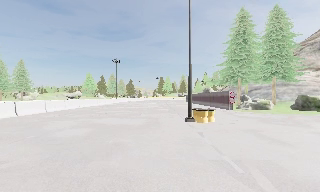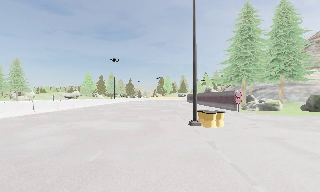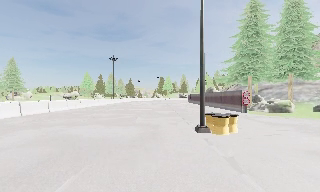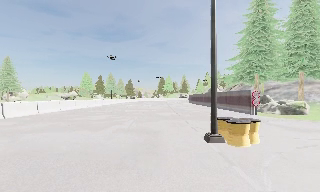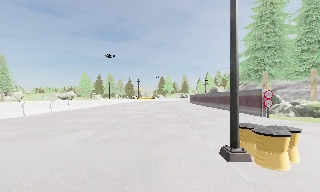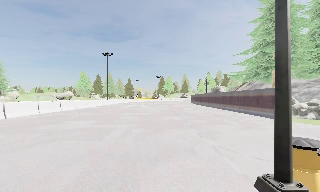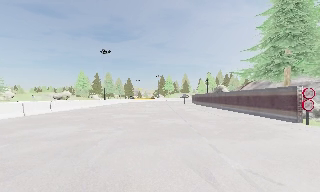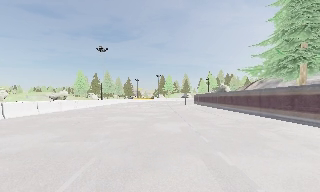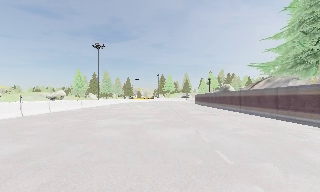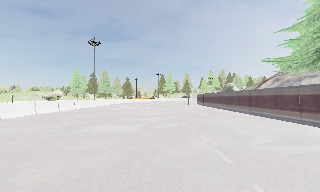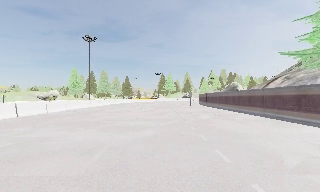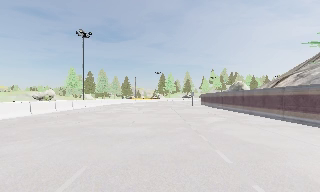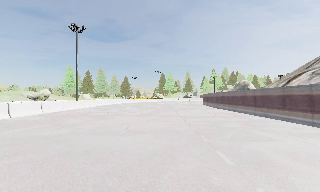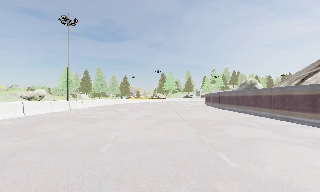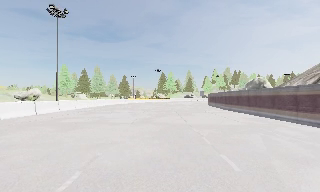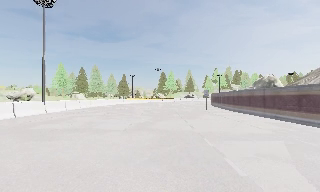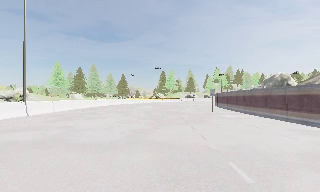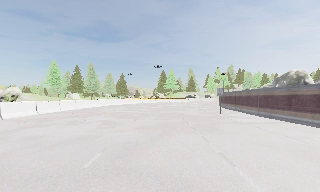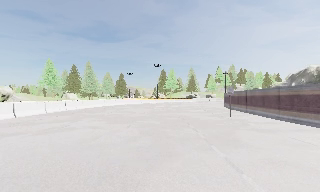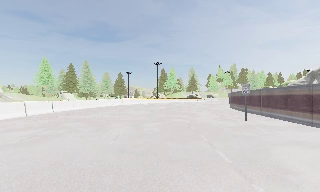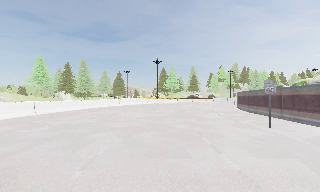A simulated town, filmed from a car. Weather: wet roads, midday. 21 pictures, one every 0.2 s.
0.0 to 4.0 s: The camera travels forward, about 40 m, so what stands in front looms larger.
The film runs forward here.
